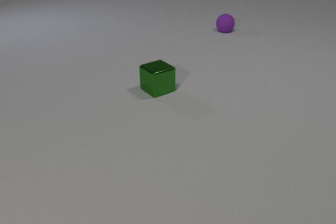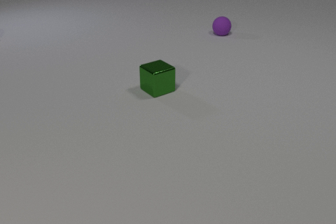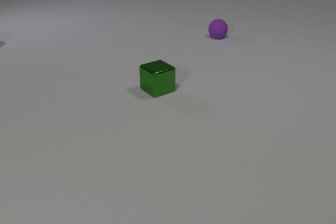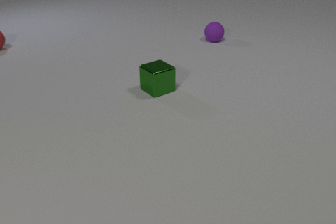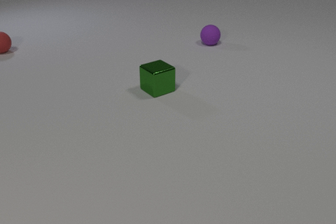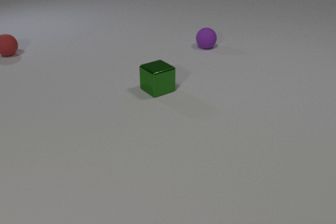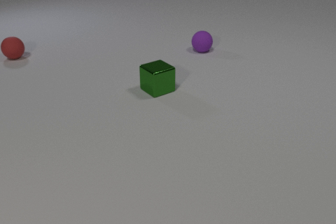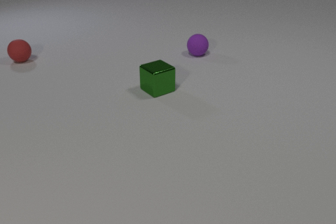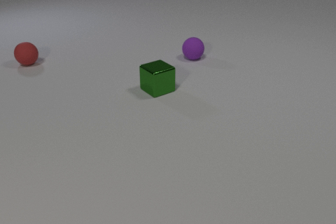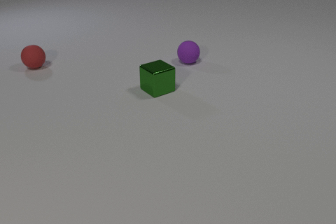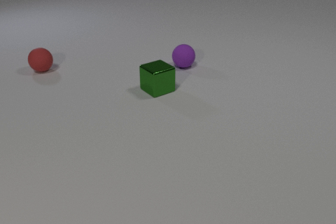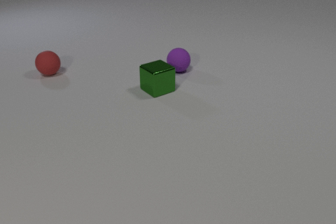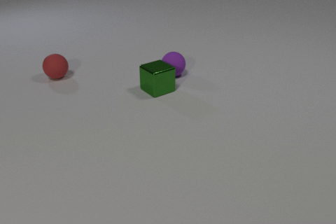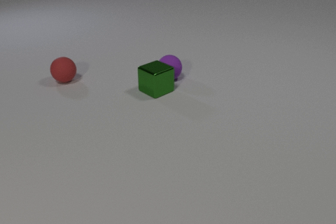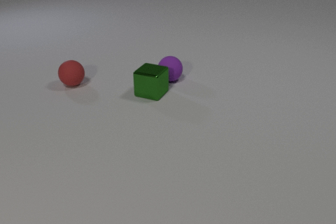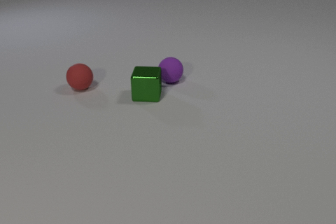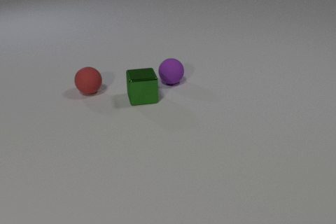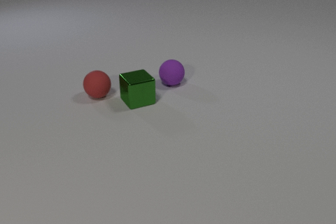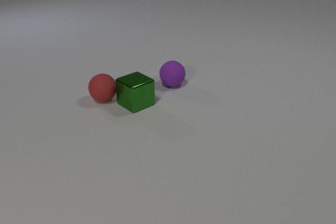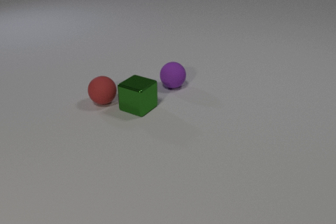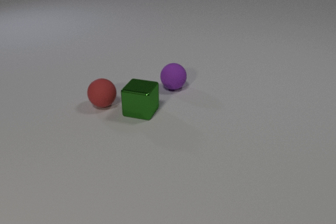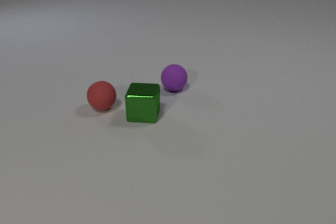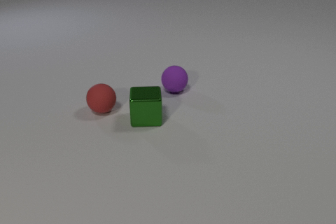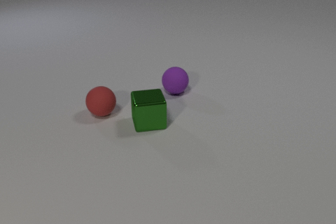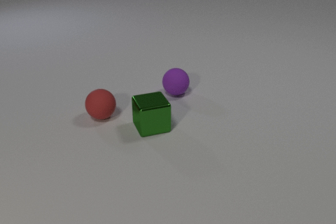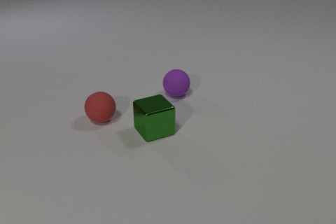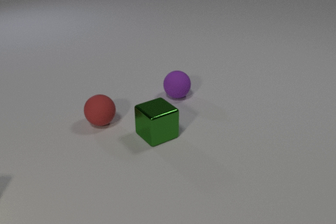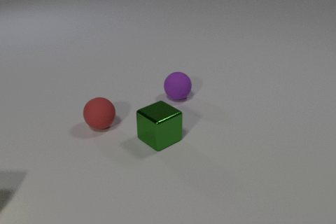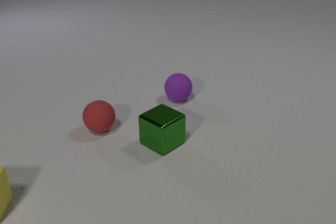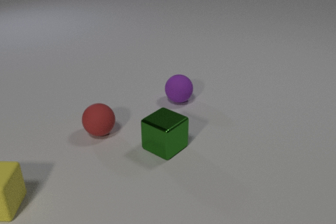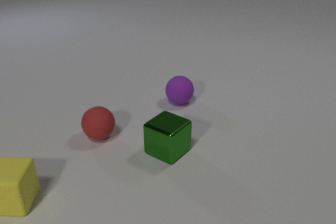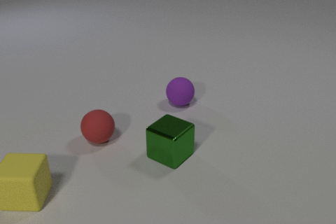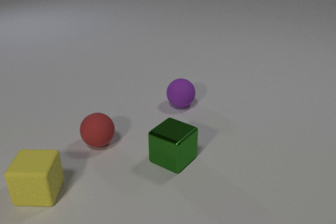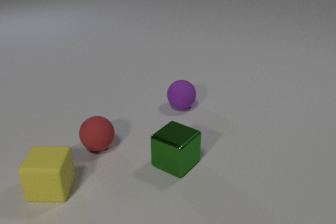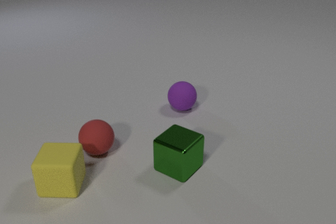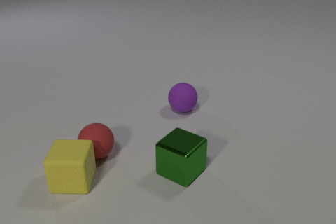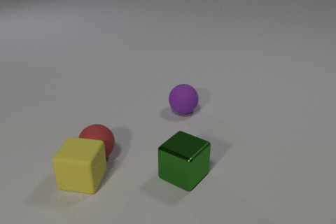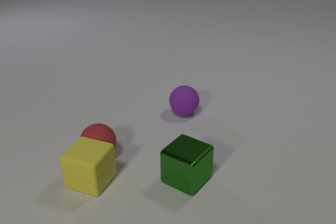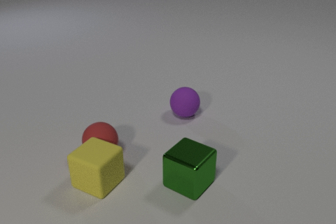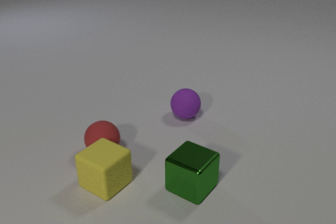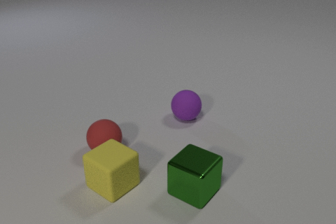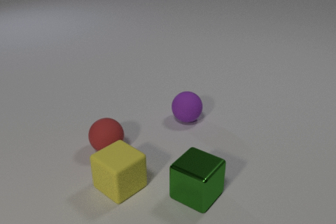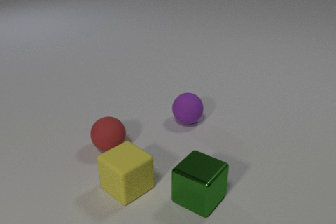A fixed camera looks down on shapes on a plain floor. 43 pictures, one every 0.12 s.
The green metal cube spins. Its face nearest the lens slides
to the right.
The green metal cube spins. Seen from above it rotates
counterclockwise.
0.00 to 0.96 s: The purple rubber sphere rolls toward the camera. The red rubber sphere comes in at the left edge, rolls toward the camera and to the right.
0.96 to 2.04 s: The purple rubber sphere rolls toward the camera. The green metal cube slides toward the camera and to the left, spins so that its near face slides to the right, counterclockwise seen from above. The red rubber sphere rolls toward the camera and to the right. The purple rubber sphere and the green metal cube collide.
2.04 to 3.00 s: The purple rubber sphere rolls toward the camera. The green metal cube slides toward the camera, spins counterclockwise seen from above by about 90 degrees, its near face sliding to the right. The red rubber sphere rolls toward the camera. The green metal cube and the red rubber sphere collide.
3.00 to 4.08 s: The purple rubber sphere rolls toward the camera. The green metal cube slides toward the camera, spins so that its near face slides to the right, counterclockwise seen from above. The red rubber sphere rolls toward the camera. The yellow rubber cube comes in at the left edge, slides to the right.
4.08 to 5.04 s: The purple rubber sphere rolls toward the camera. The green metal cube slides toward the camera and to the right. The red rubber sphere rolls to the right. The yellow rubber cube slides to the right, spins clockwise seen from above by about 45 degrees, its near face sliding to the left. The red rubber sphere and the yellow rubber cube collide.
What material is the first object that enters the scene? rubber.
What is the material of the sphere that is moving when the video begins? rubber.
How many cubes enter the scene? 1.
